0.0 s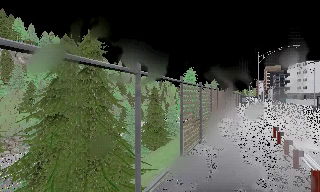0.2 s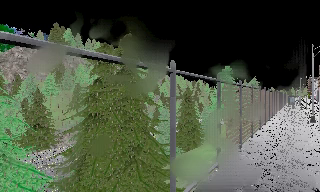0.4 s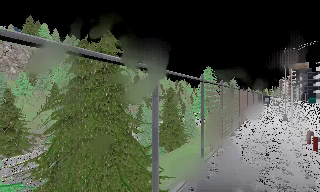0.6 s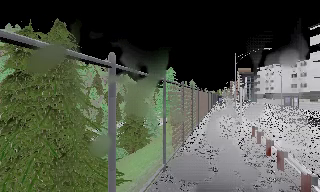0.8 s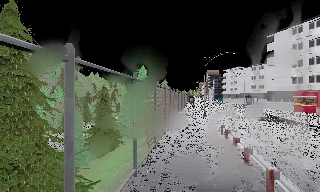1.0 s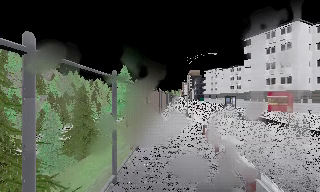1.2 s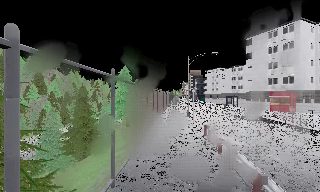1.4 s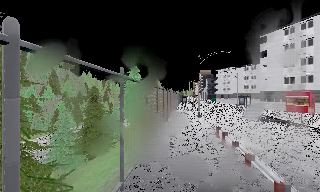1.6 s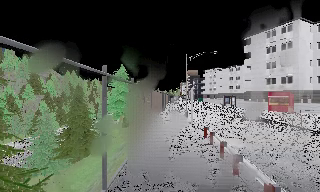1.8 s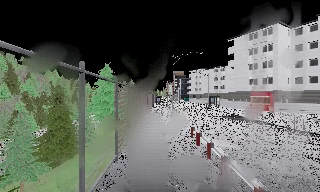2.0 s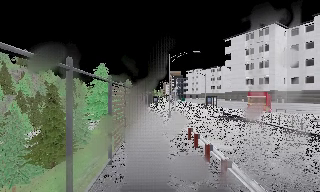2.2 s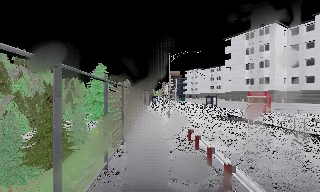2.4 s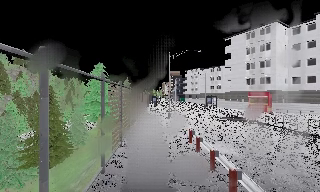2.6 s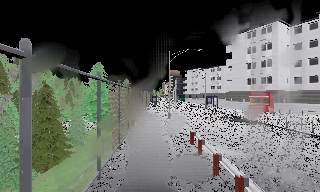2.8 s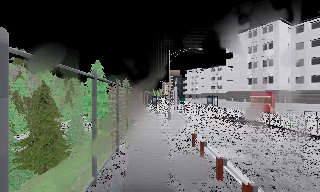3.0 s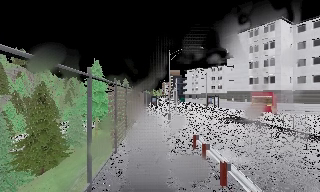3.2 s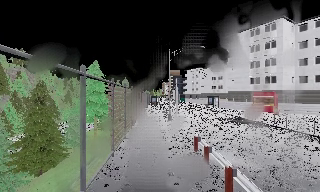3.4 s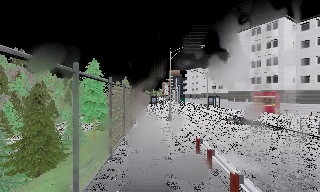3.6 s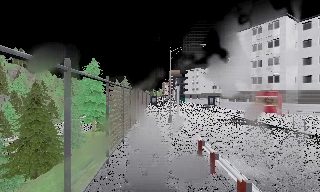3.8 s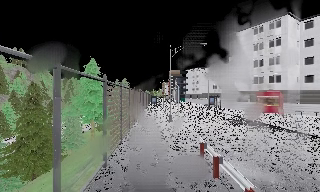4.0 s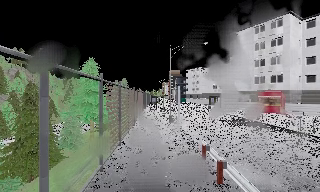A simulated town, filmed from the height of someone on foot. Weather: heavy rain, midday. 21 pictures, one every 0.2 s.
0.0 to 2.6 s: The camera pans to its right, which is clockwise from overhead, by about 30 degrees. It travels forward, about 3.5 m.
2.6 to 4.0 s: The camera travels forward, about 2.5 m, so what stands in front looms larger.
The film runs forward here.
